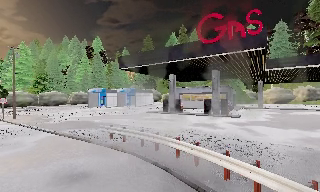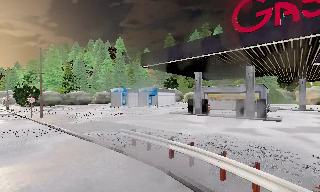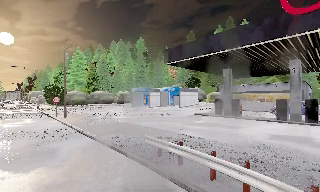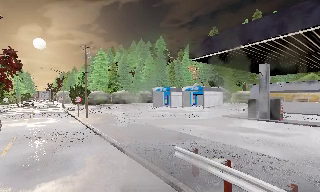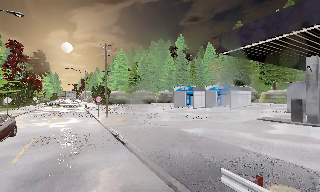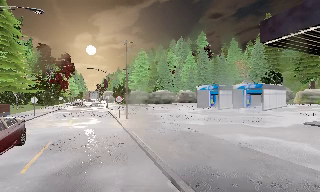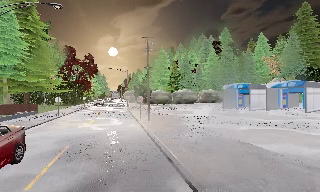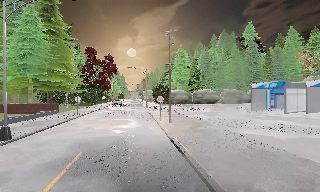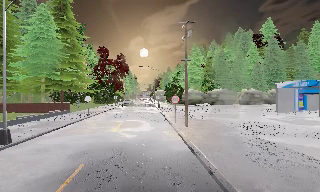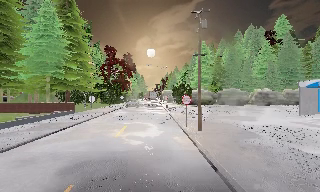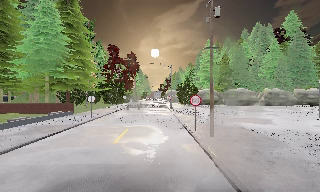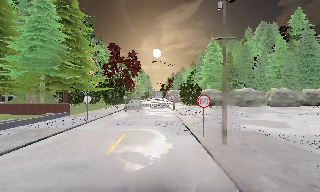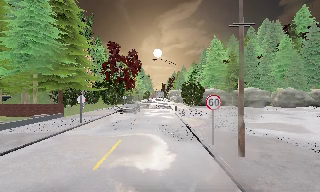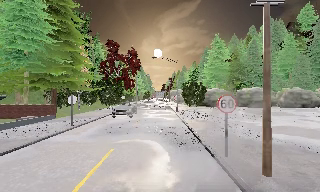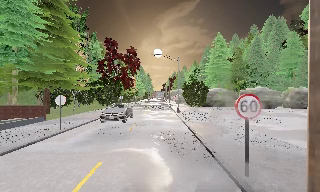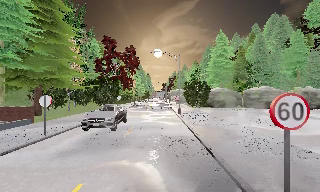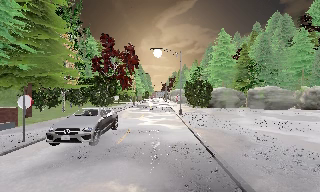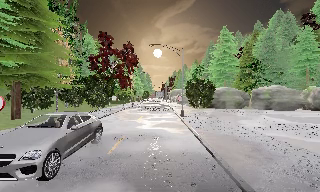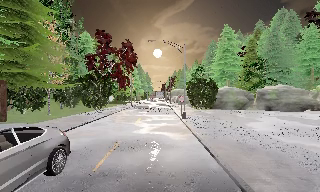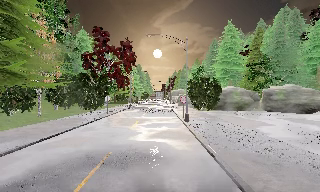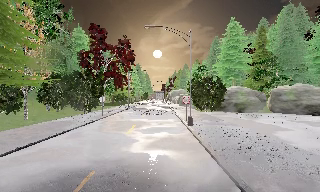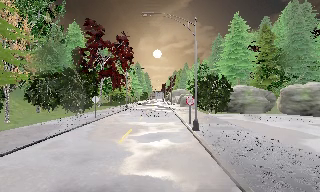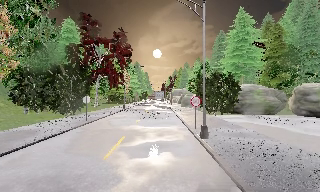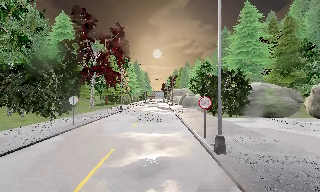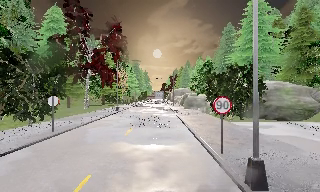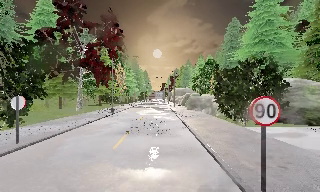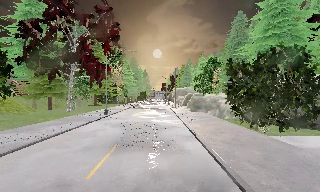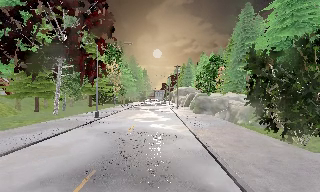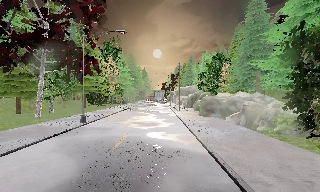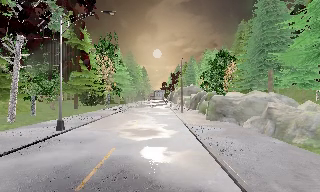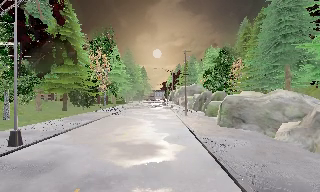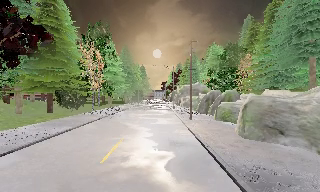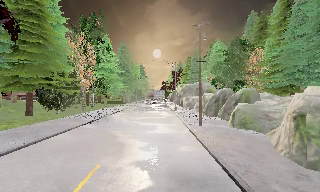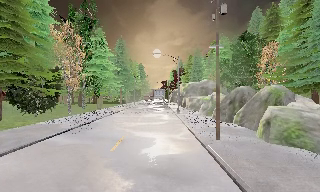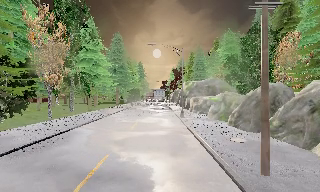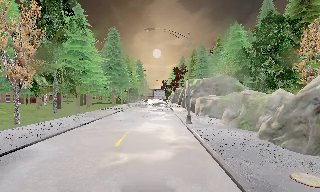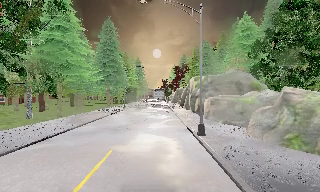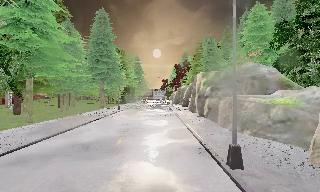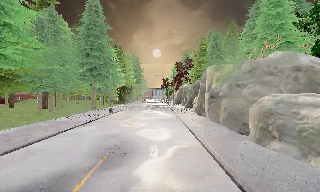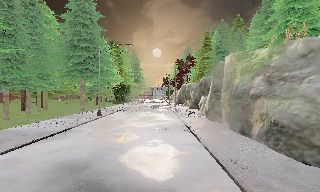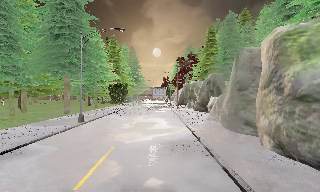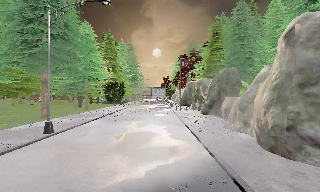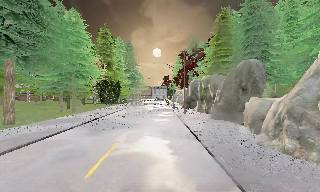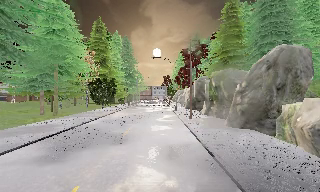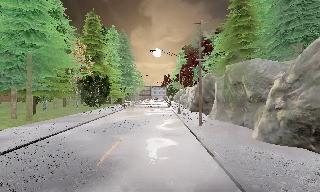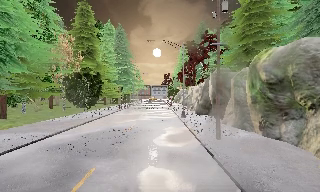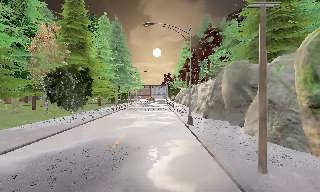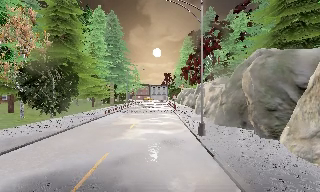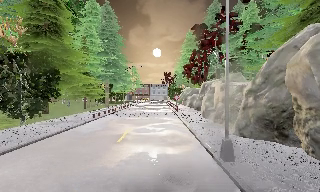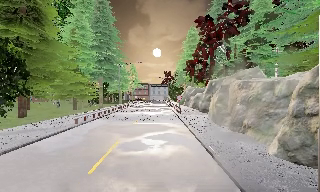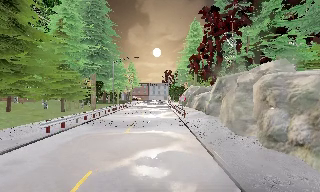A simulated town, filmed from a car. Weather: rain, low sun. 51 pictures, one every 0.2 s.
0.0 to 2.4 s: The camera pans to its left, which is counterclockwise from overhead, by about 55 degrees. It travels forward, about 17 m.
2.4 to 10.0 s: The camera travels forward, about 110 m, so what stands in front looms larger. It gains speed.
The film runs forward here.
